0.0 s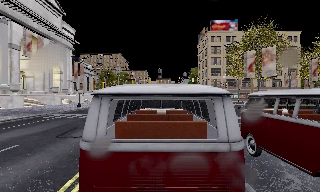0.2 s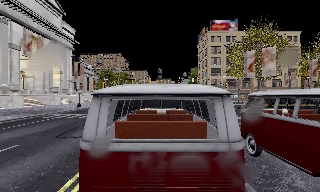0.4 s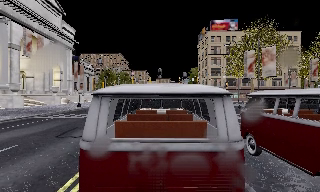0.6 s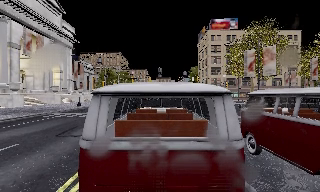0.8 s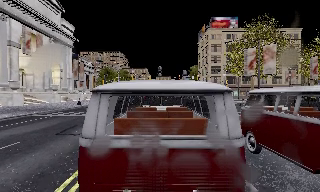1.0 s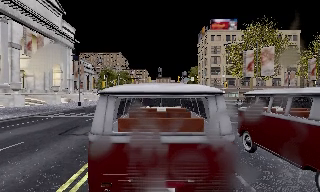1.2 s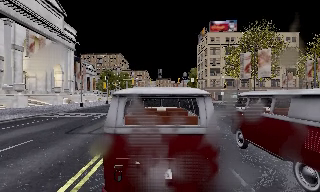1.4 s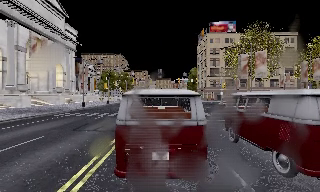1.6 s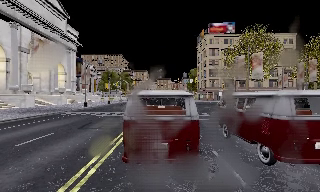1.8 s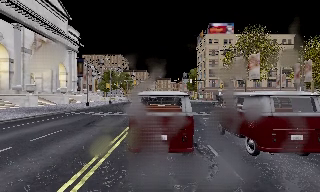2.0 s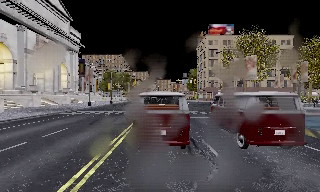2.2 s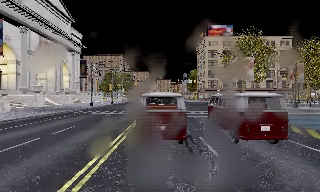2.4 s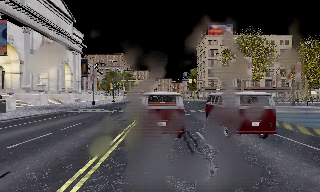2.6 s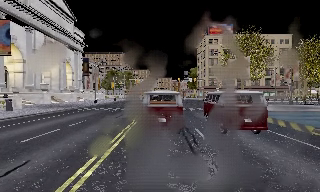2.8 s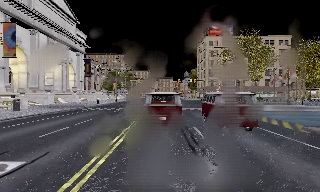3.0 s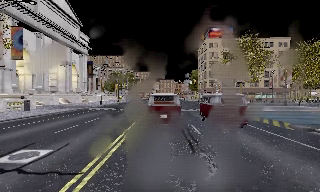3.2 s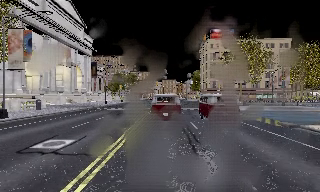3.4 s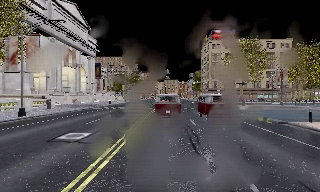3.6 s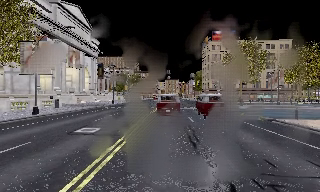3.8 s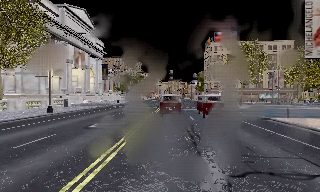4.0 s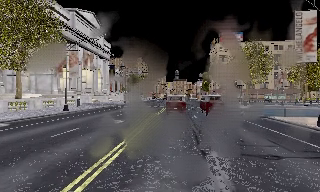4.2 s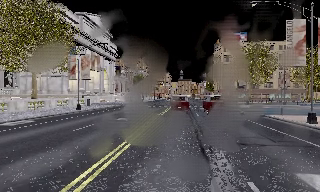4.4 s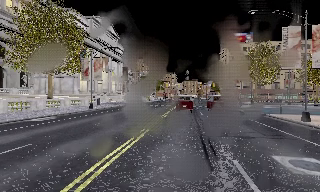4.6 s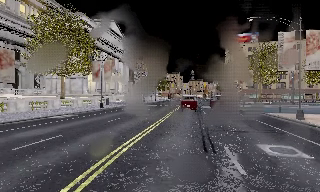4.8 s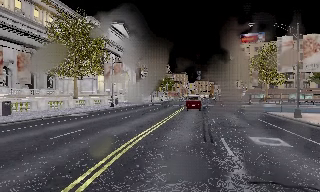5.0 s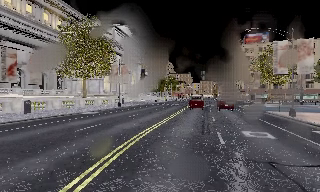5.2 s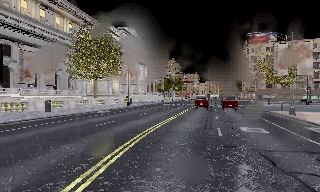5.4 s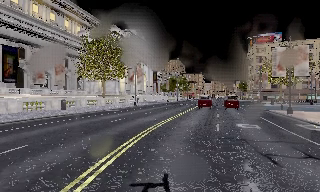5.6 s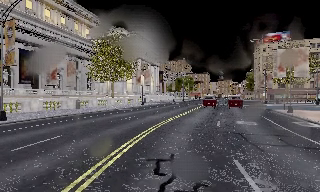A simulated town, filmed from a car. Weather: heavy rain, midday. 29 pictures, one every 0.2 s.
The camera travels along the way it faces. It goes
backward.
0.0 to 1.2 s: The camera travels backward, about 0.5 m, so what stands in front gets smaller. It gains speed.
1.2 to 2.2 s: The camera travels backward, about 3 m, so what stands in front gets smaller.
2.2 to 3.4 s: The camera travels backward, about 5 m, so what stands in front gets smaller. It gains speed.
3.4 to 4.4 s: The camera travels backward, about 6 m, so what stands in front gets smaller.
4.4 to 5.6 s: The camera swings to its left by about 10 degrees, and the scene slides to the right. It travels backward, about 8 m, so what stands in front gets smaller.
The film runs backward here.
